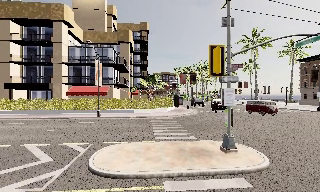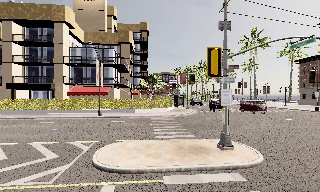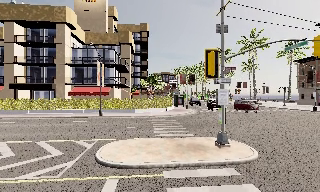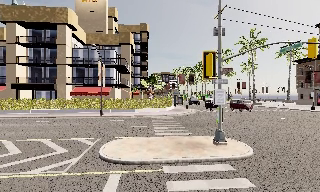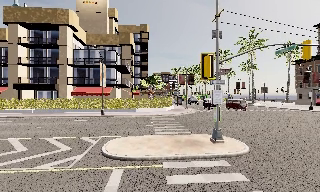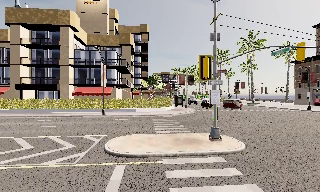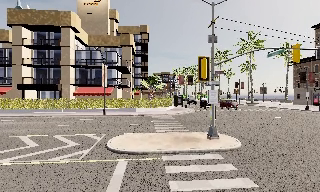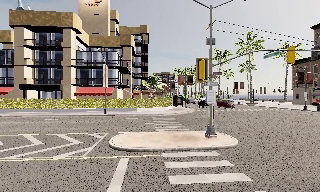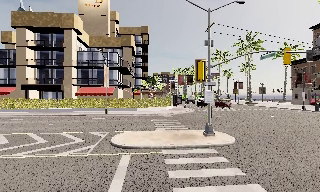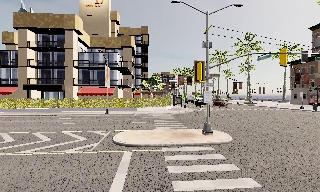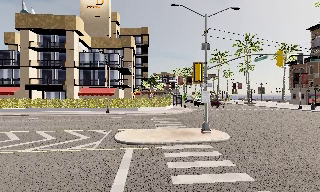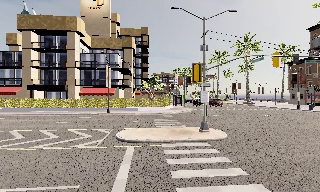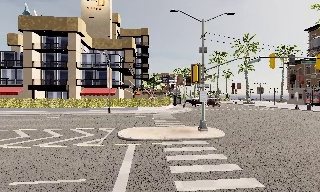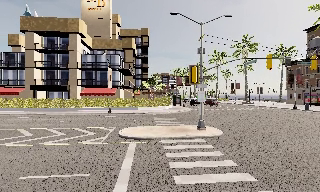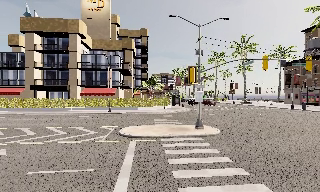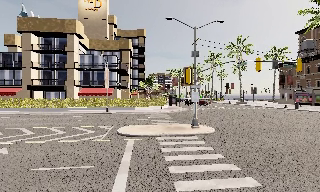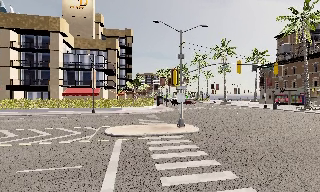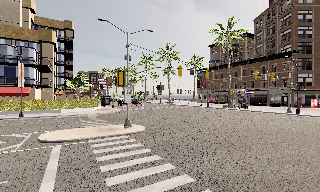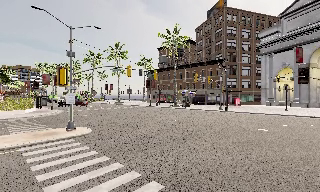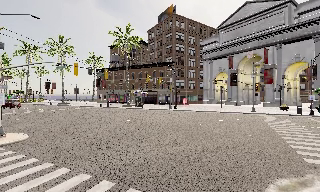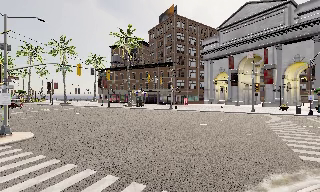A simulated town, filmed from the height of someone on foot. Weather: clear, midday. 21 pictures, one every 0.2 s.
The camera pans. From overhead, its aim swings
clockwise.
The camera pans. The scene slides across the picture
to the left.
0.0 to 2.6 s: The camera travels backward, about 4.5 m, so what stands in front gets smaller.
2.6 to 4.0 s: The scene slides to the left, as the camera pans about 60 degrees to its right. It travels backward, about 2.5 m.
The film runs backward here.
